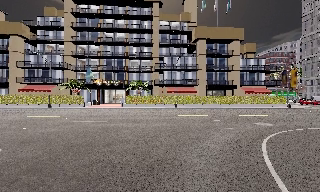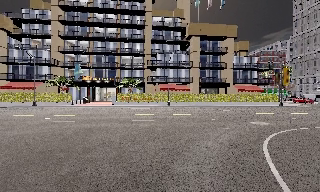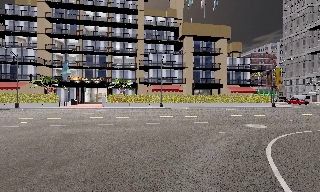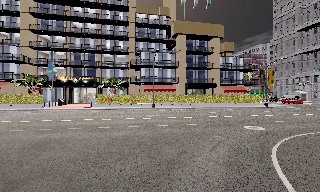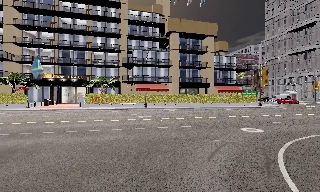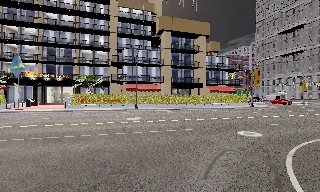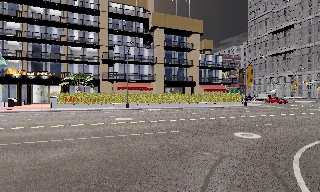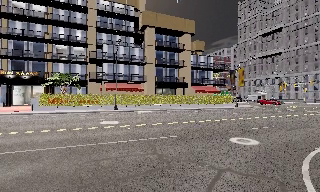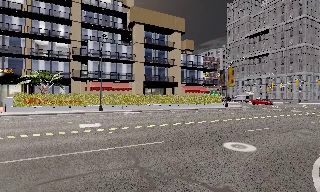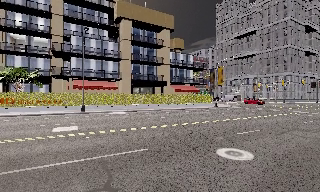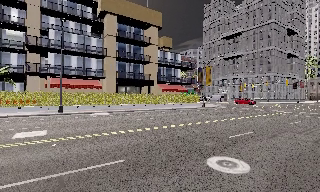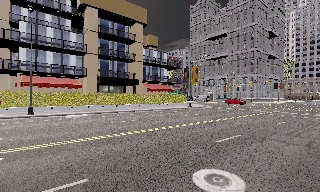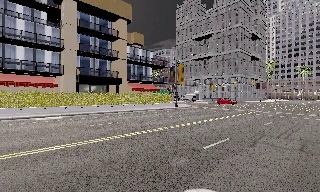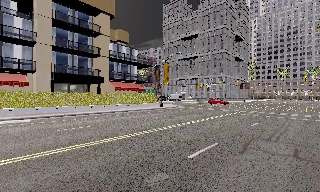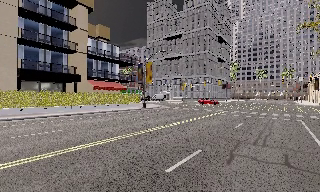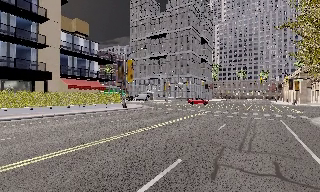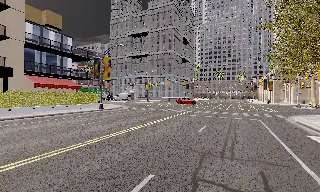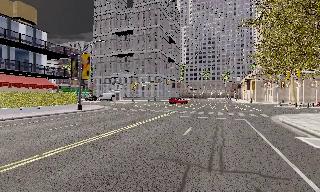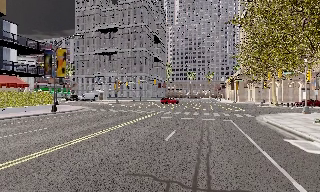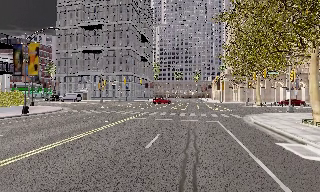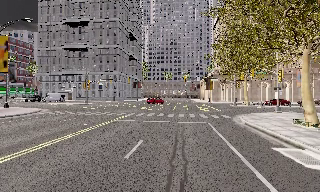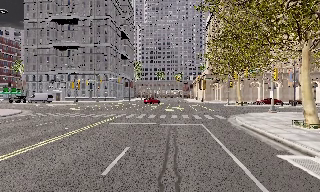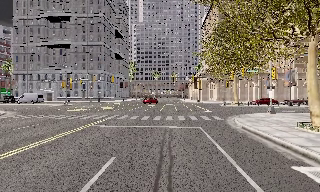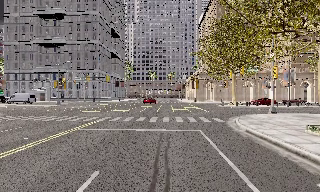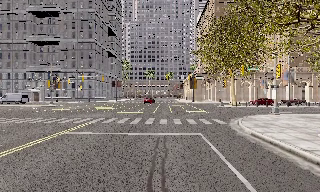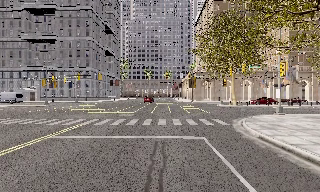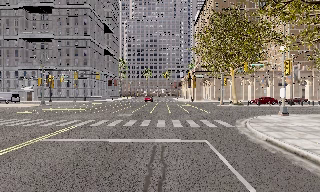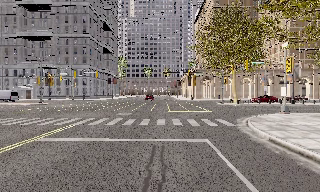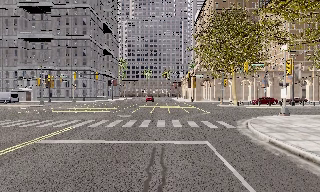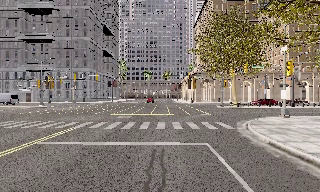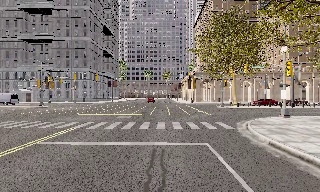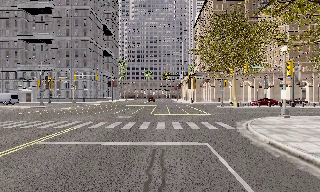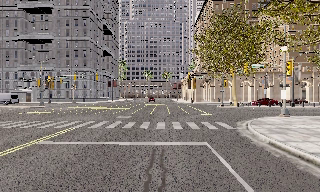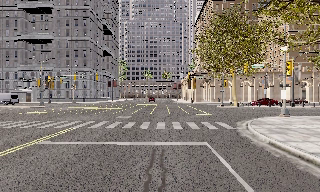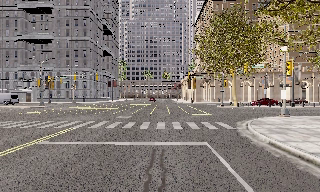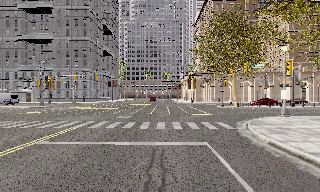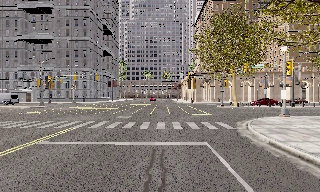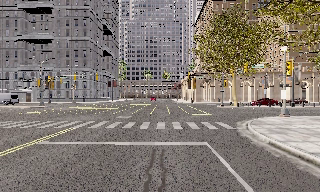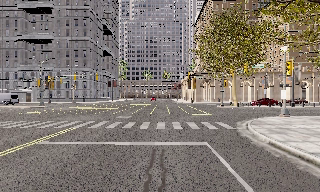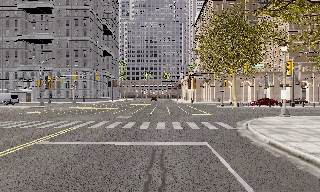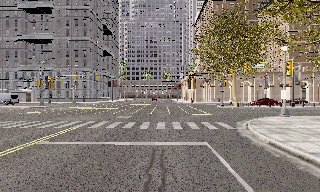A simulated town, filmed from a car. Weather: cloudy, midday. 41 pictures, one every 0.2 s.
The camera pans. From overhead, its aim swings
clockwise.
The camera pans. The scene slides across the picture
to the left.
0.0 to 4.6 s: The camera swings to its right by about 85 degrees, and the scene slides to the left. It travels forward, about 20 m.
4.6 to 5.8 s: The camera travels forward, about 2.5 m, so what stands in front looms larger. It loses speed.
5.8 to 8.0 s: The camera keeps its place and its aim.
The film runs forward here.
